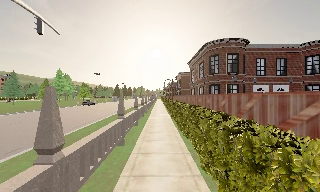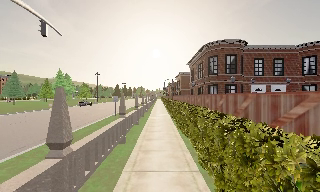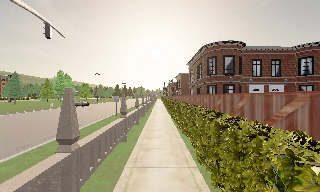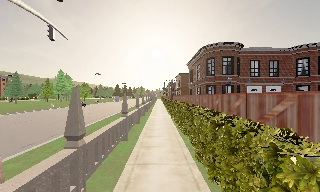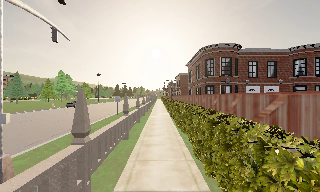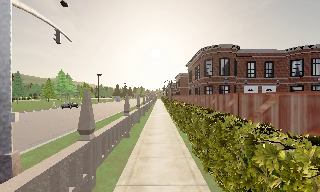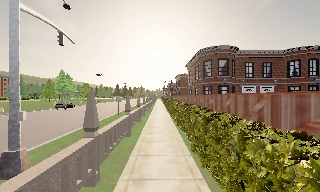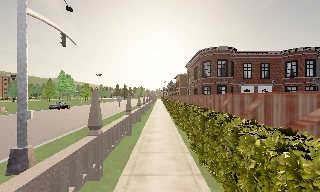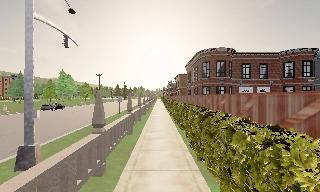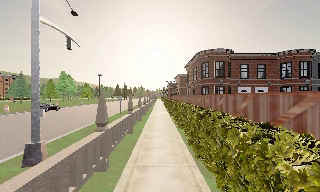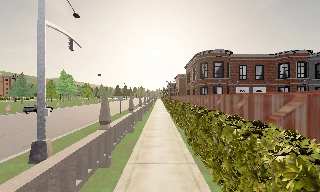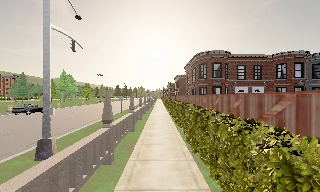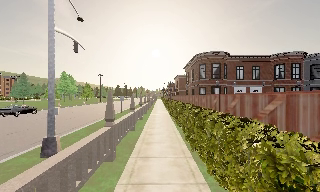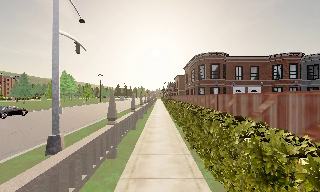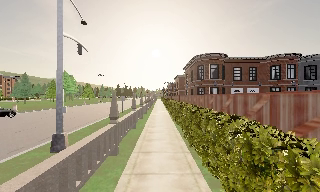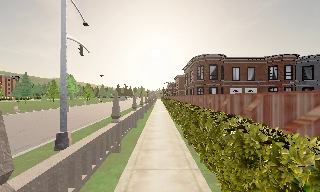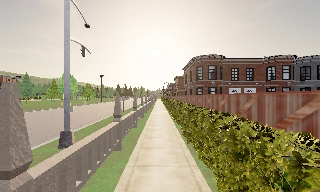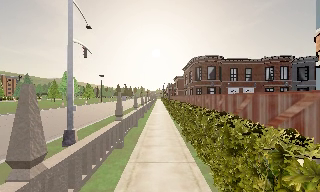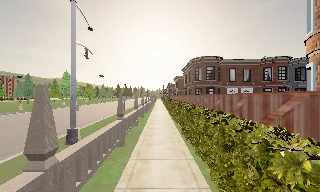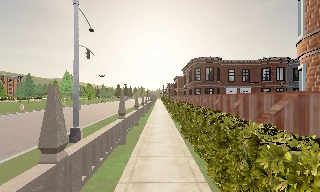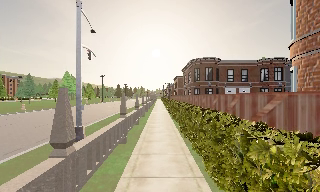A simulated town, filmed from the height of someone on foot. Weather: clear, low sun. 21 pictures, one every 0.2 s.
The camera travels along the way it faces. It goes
backward.
0.0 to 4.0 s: The camera travels backward, about 6 m, so what stands in front gets smaller.
The film runs backward here.
